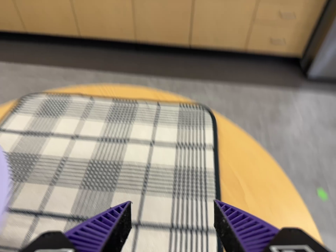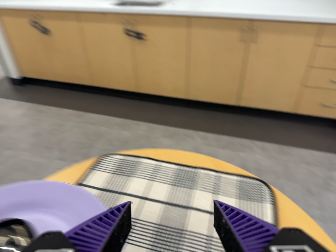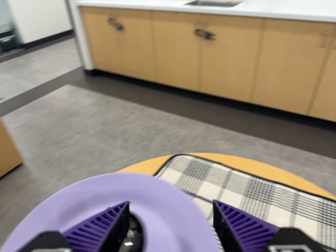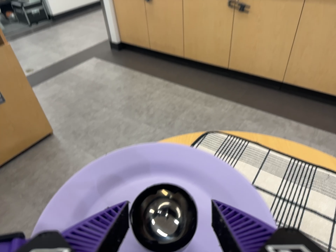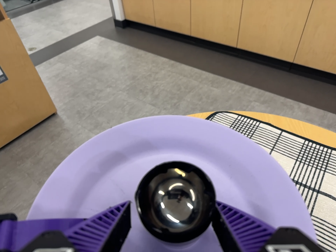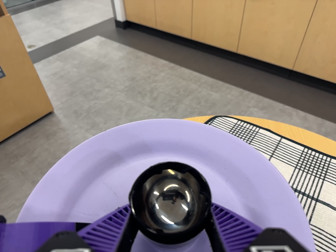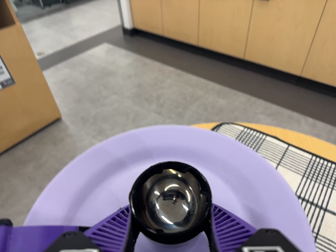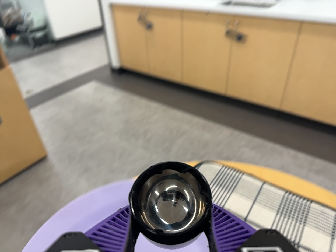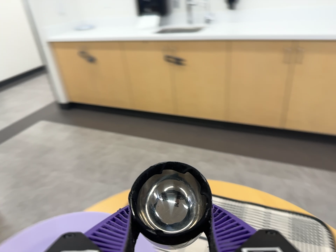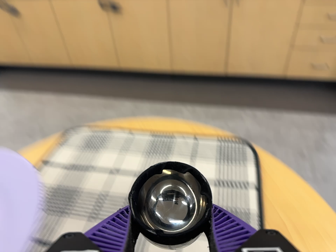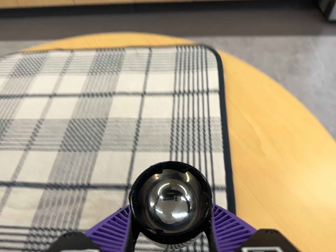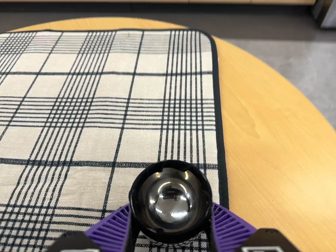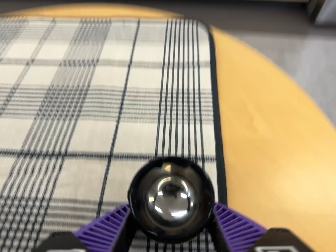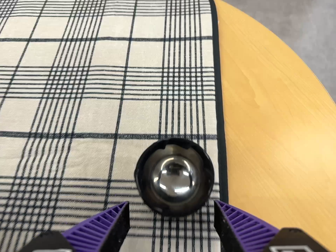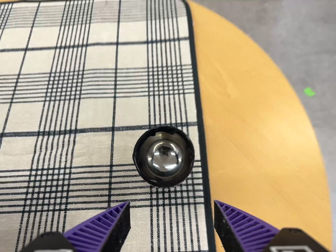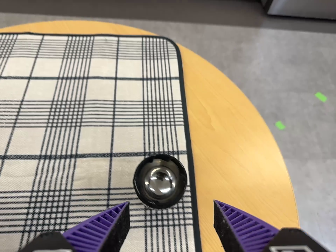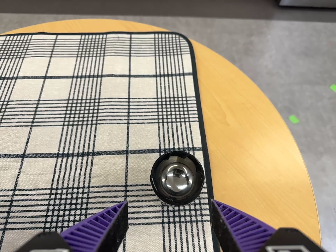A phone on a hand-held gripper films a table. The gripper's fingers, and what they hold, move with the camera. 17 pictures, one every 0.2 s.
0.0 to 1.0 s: The camera pans to its left by about 25 degrees. It travels to its left, about 16 cm, so close, fixed things drift to the right. It rolls about its line of sight by about 15 degrees, and the scene rotates clockwise.
1.0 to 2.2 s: The camera swings to its right by about 25 degrees, and the scene slides to the left. It travels to its right and toward the bottom of its view, about 26 cm, so close, fixed things drift to the left. It rolls about its line of sight by about 20 degrees, and the scene rotates counterclockwise.
2.2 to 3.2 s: The camera travels backward, about 12 cm, so what stands in front gets smaller.
The film runs forward here.
